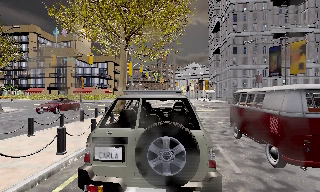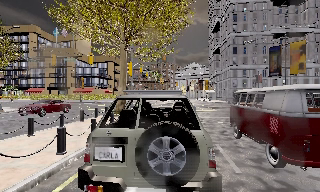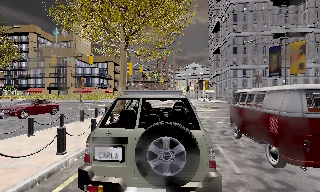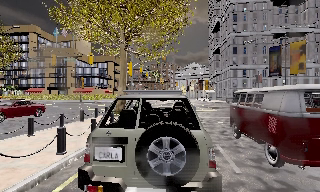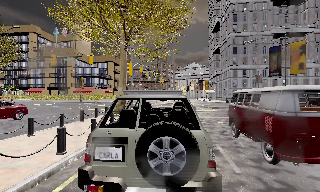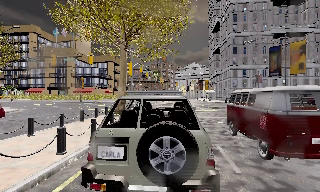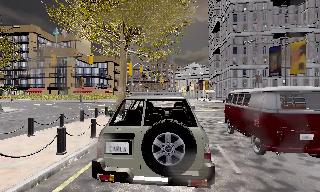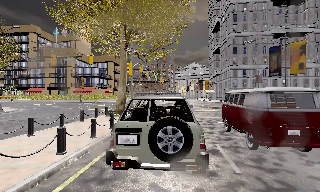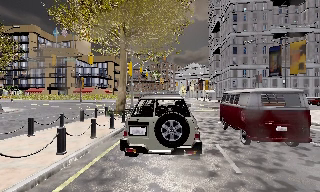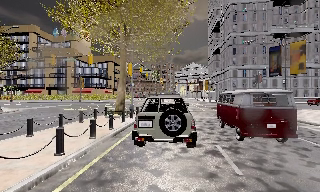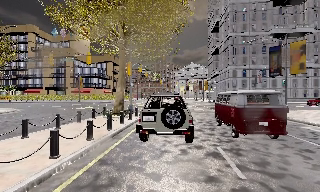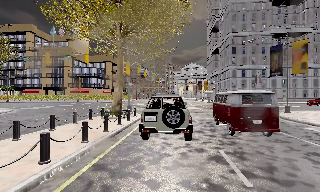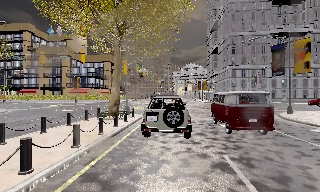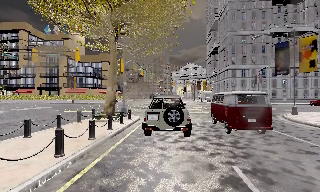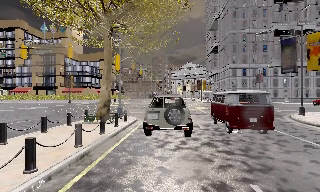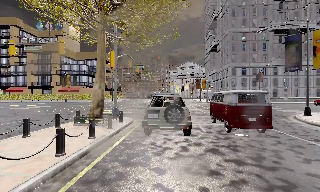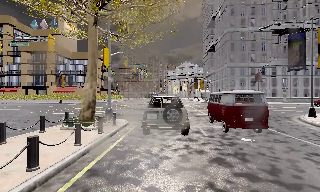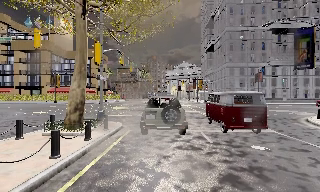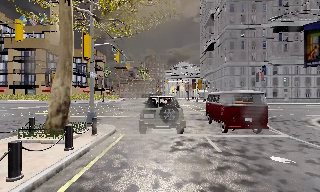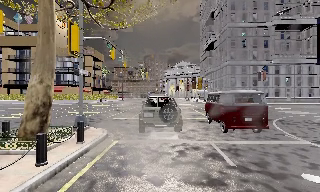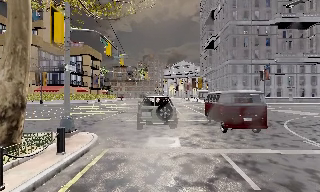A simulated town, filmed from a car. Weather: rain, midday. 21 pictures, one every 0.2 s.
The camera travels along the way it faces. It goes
forward.
0.0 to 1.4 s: The camera keeps its place and its aim.
1.4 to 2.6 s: The camera travels forward, about 1.5 m, so what stands in front looms larger. It gains speed.
2.6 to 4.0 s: The camera travels forward, about 6 m, so what stands in front looms larger.
The film runs forward here.
